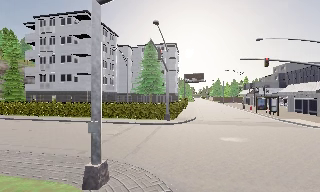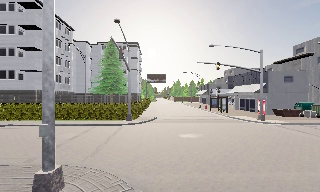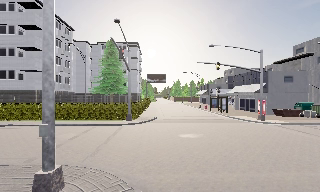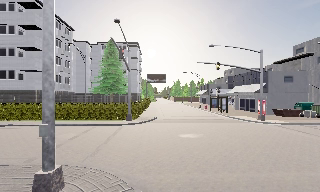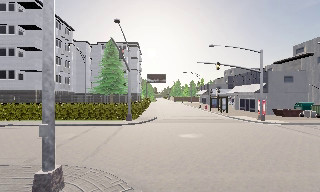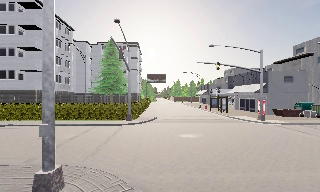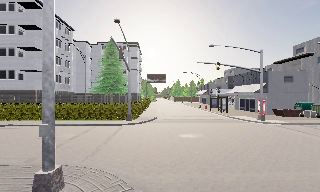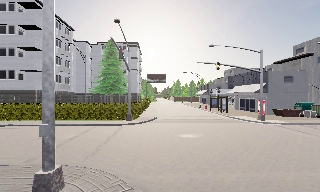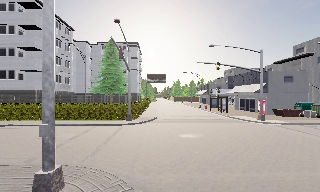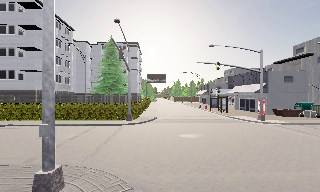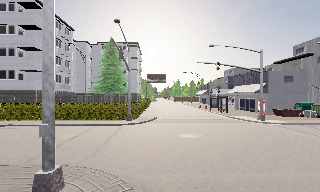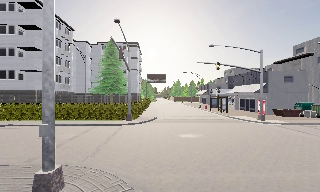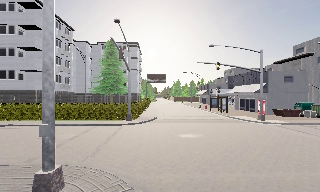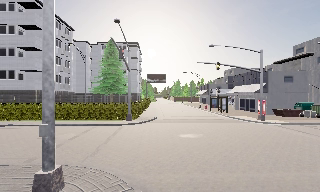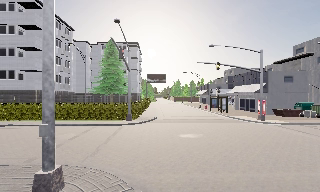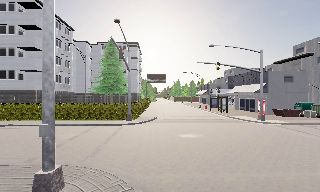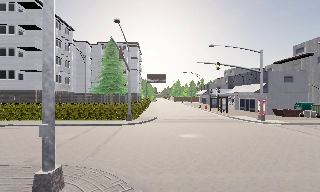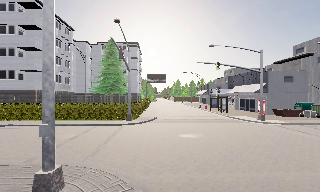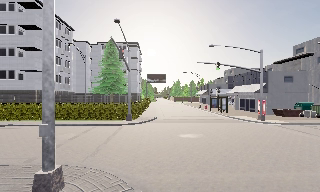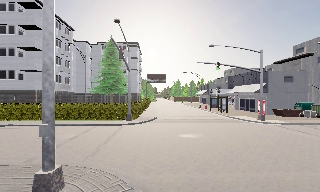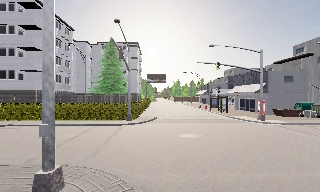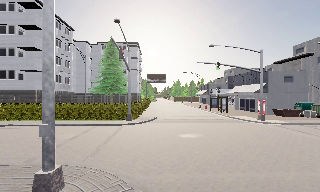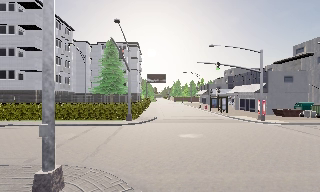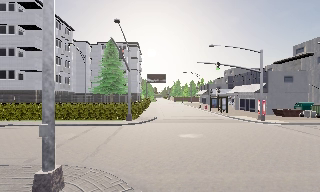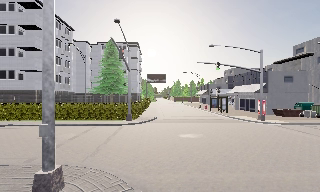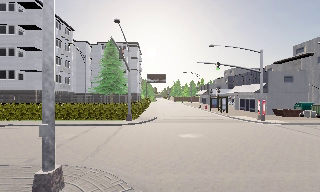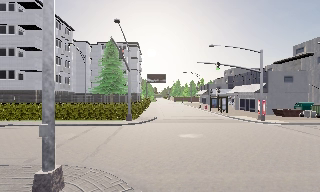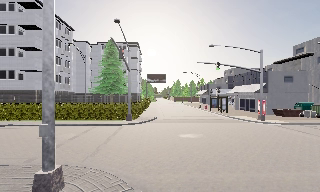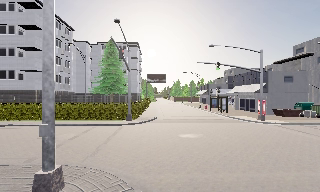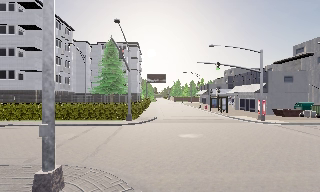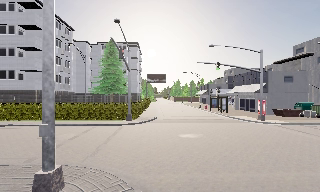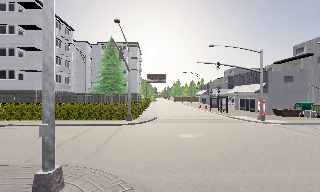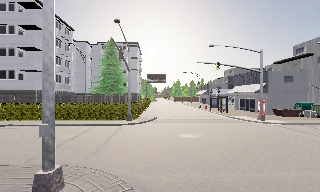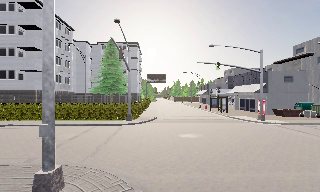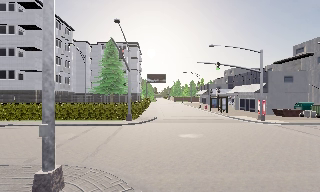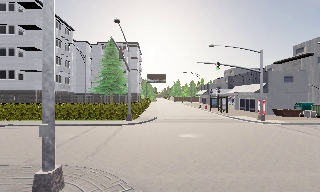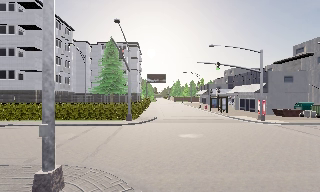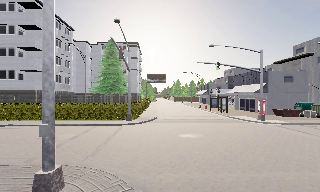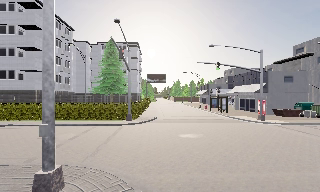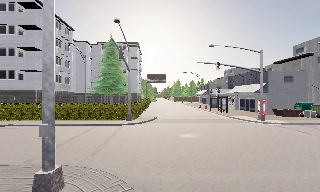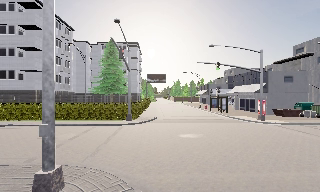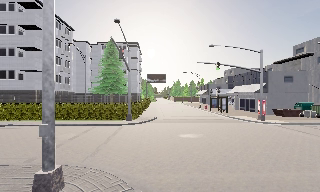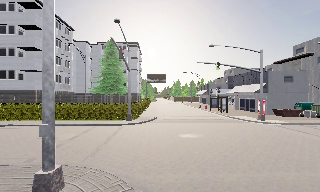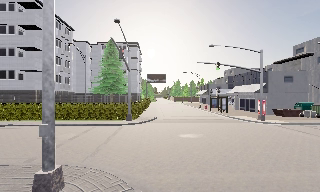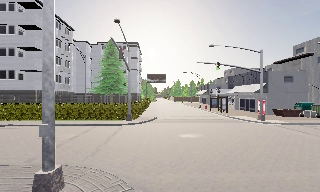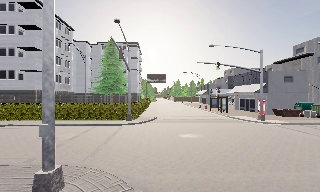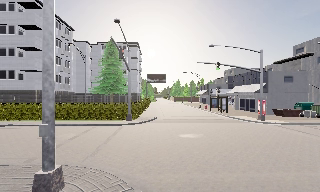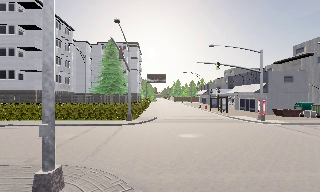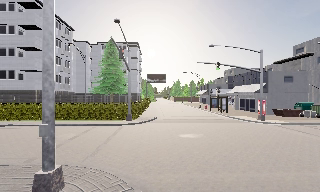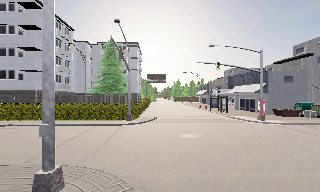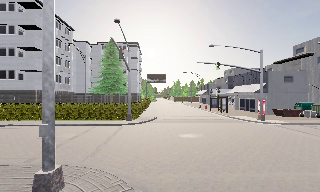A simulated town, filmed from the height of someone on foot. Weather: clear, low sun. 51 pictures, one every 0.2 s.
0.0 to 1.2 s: The camera swings to its right by about 15 degrees, and the scene slides to the left.
1.2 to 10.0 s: The camera keeps its place and its aim.
The film runs backward here.
